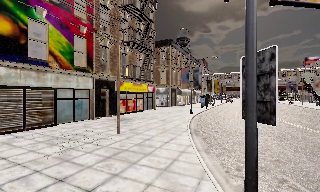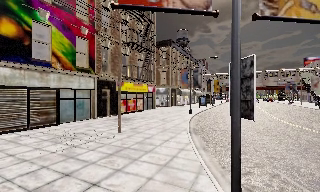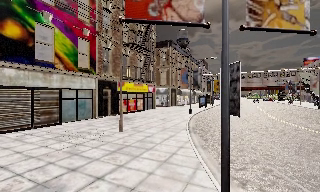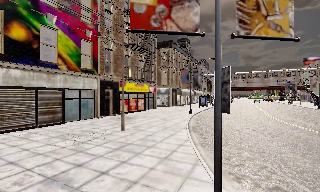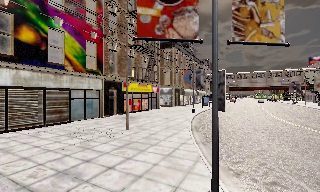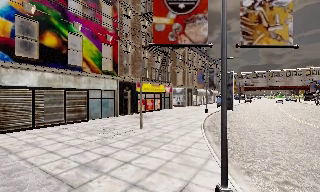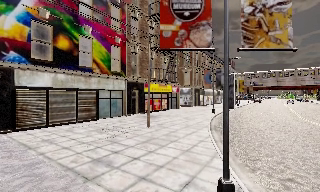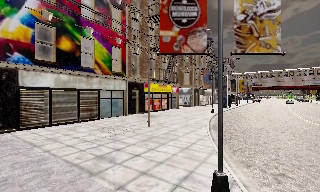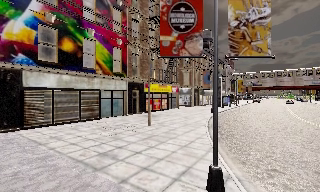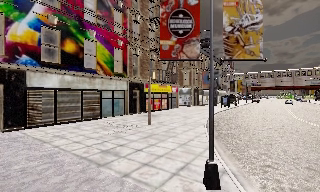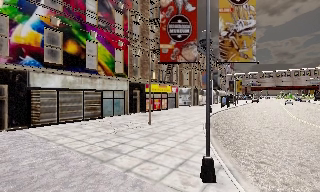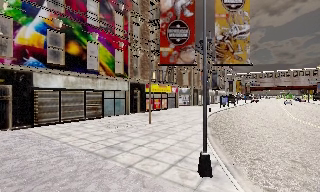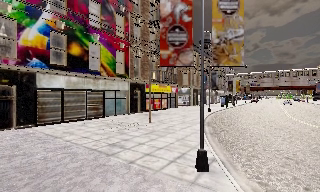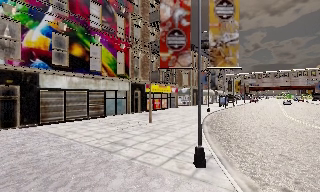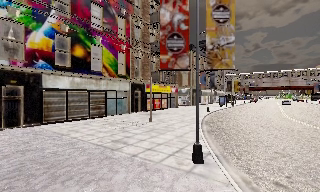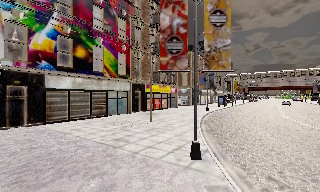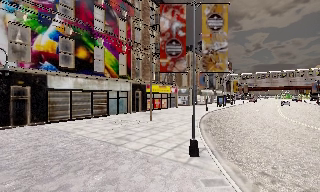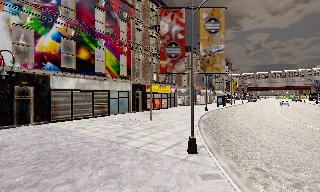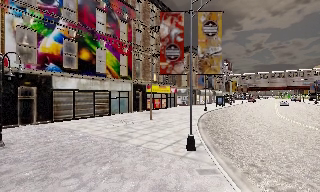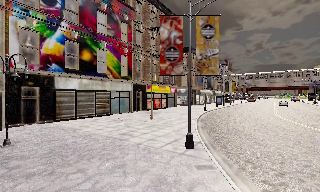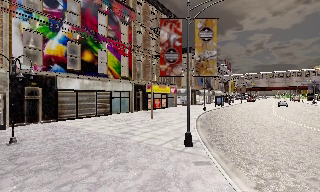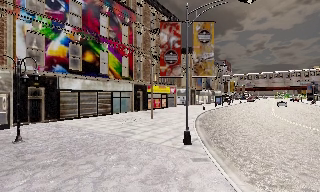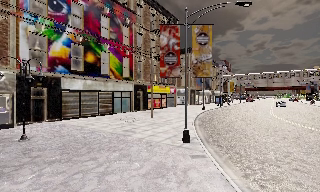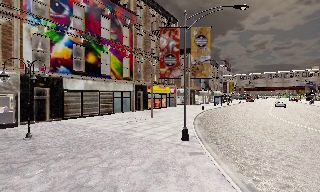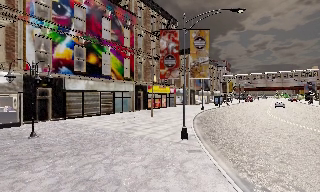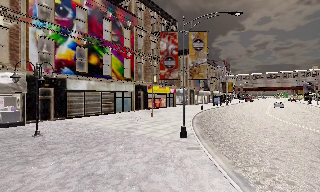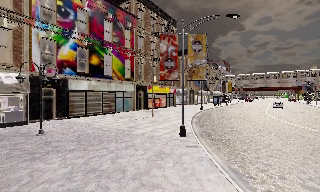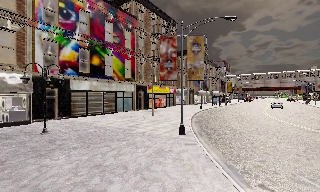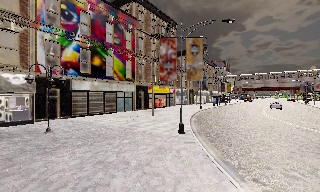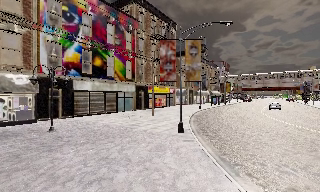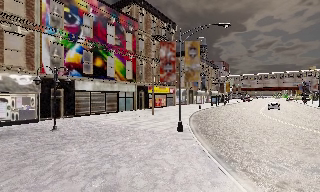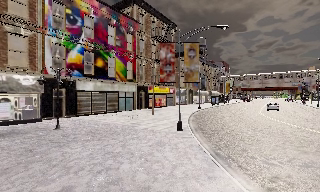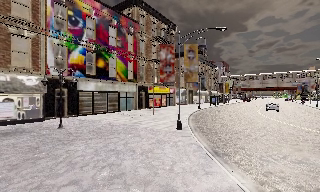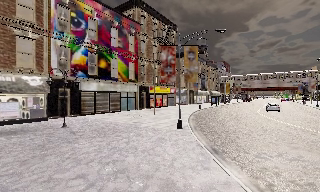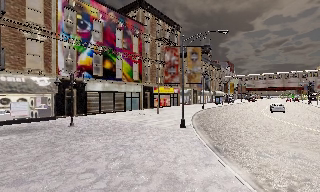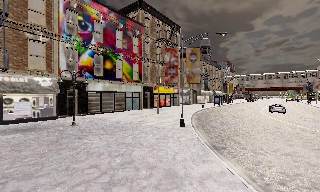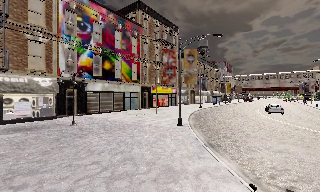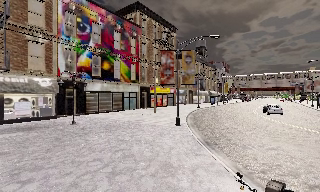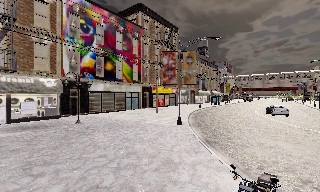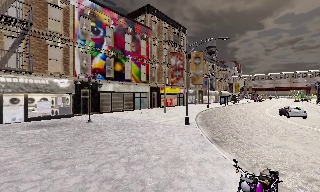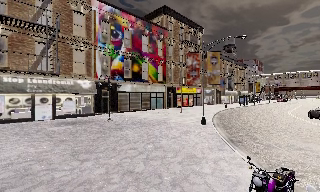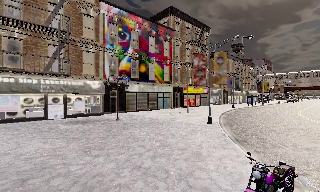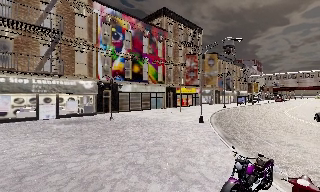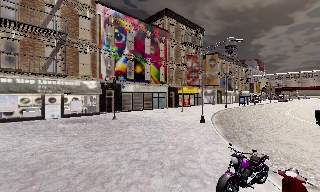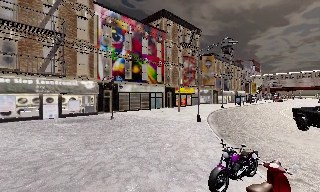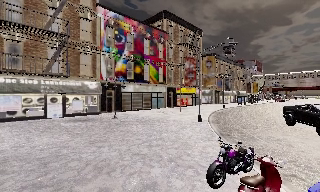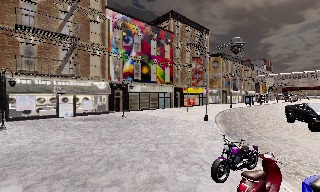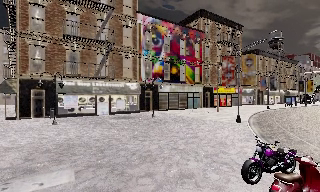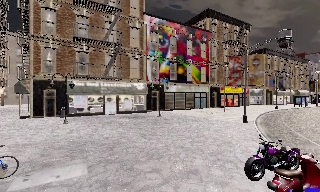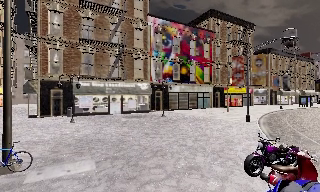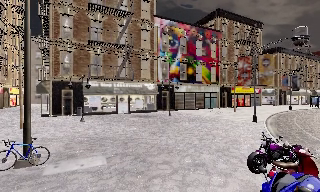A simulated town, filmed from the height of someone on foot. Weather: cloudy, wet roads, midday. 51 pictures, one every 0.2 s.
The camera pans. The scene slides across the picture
to the right.
The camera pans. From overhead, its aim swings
counterclockwise.
0.0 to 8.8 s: The camera swings to its left by about 20 degrees, and the scene slides to the right. It travels backward, about 15 m, so what stands in front gets smaller.
8.8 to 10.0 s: The camera pans to its left, which is counterclockwise from overhead, by about 20 degrees. It travels backward, about 2 m, so what stands in front gets smaller.
The film runs backward here.
